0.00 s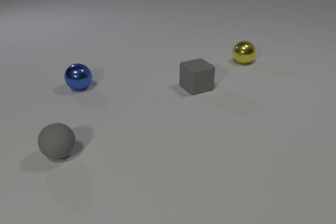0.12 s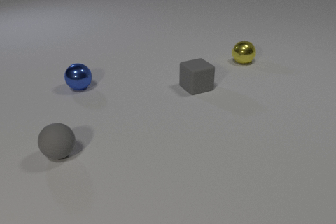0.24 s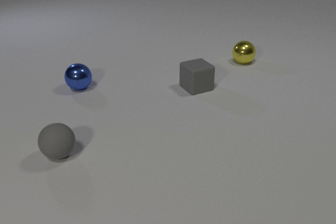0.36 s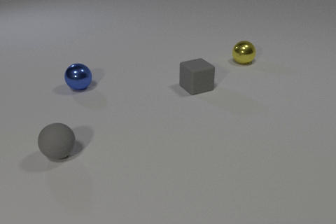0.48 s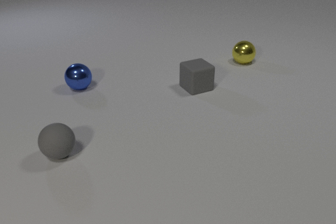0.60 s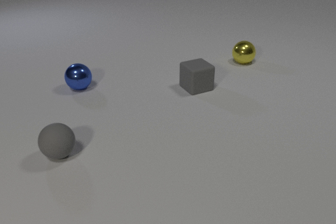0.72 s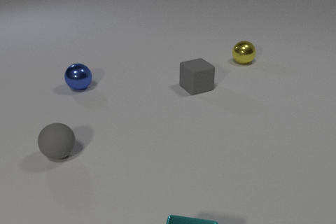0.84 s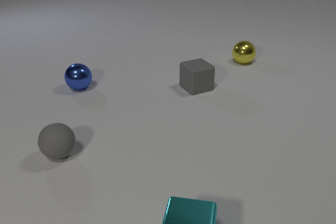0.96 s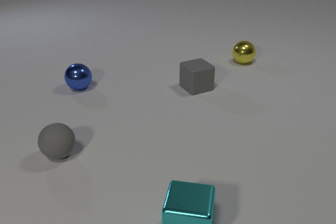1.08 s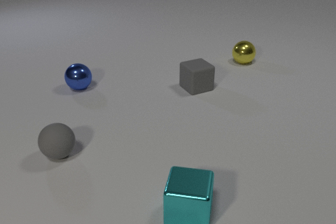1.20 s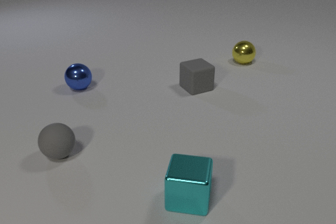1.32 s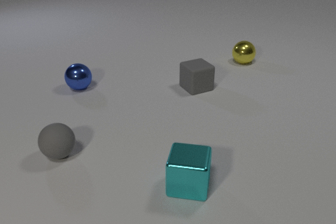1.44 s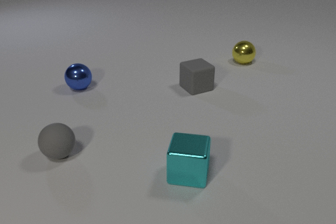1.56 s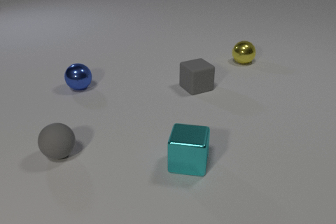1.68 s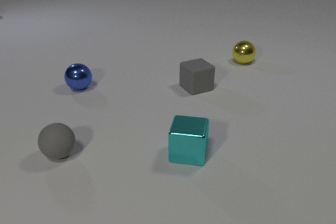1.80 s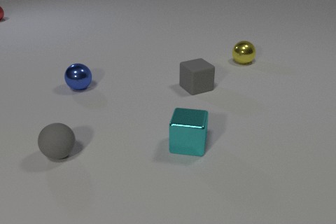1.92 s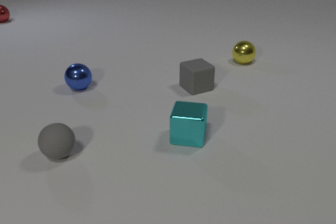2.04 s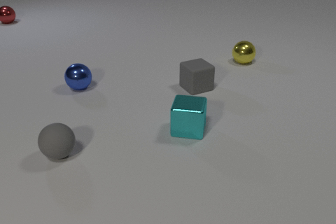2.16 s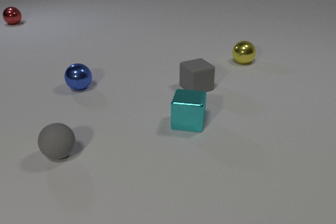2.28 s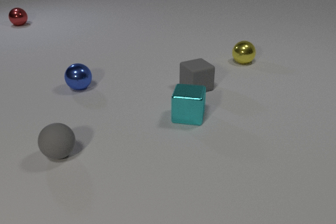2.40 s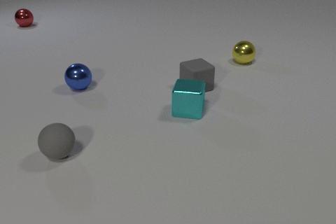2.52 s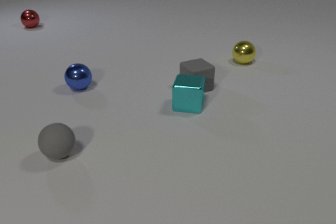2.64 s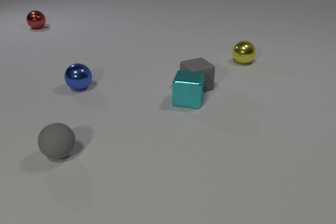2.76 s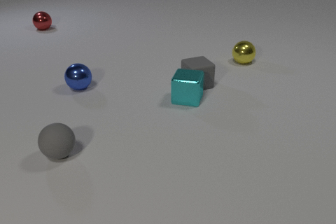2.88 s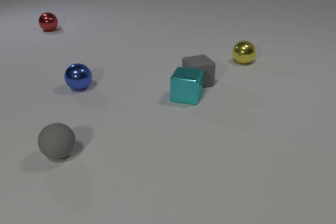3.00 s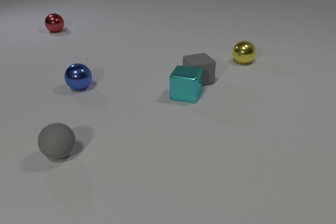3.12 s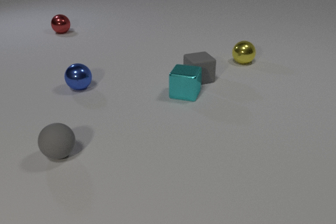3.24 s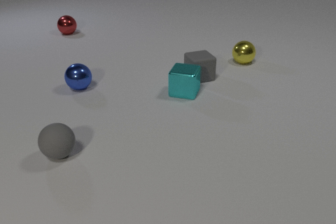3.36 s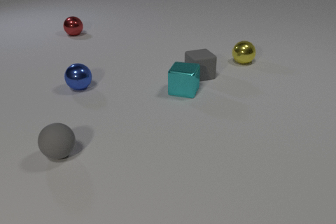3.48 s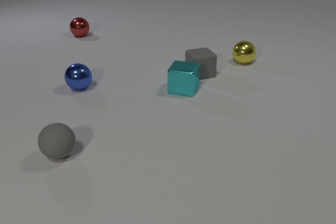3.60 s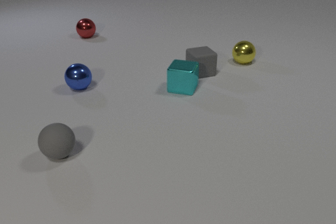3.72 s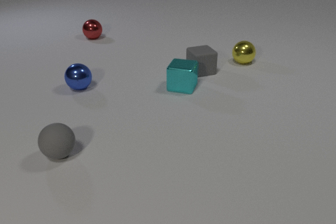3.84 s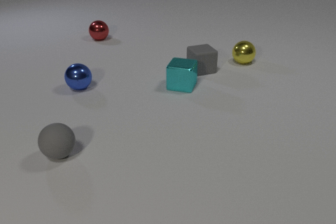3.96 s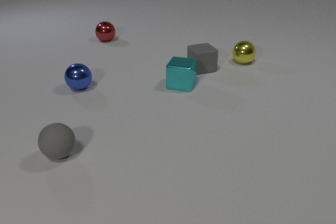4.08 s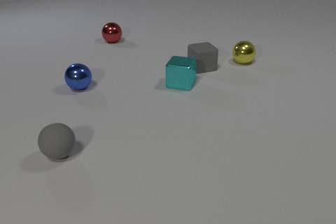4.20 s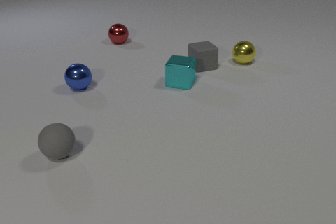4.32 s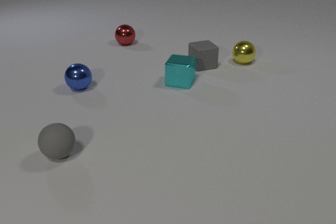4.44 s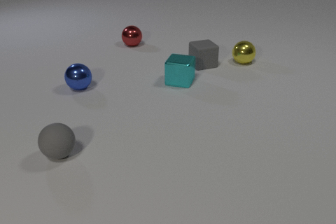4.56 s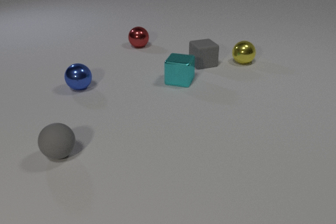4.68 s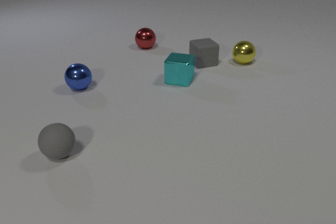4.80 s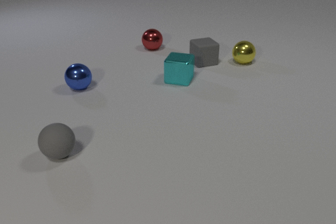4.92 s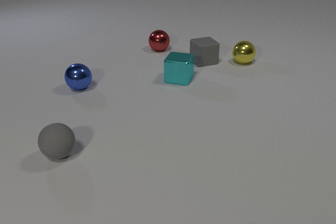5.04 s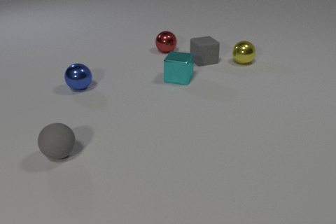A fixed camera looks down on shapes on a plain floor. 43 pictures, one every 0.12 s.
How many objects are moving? 3.
How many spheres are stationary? 3.
Are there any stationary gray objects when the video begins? yes.
0.00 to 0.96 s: The cyan metal cube comes in at the bottom edge, slides away from the camera.
0.96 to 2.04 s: The cyan metal cube slides away from the camera. The red metal sphere comes in at the left edge, rolls toward the camera and to the right.
2.04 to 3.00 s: The cyan metal cube slides away from the camera. The gray rubber cube slides away from the camera. The red metal sphere rolls toward the camera and to the right. The cyan metal cube and the gray rubber cube collide.
3.00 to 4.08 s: The cyan metal cube slides away from the camera. The gray rubber cube slides away from the camera. The red metal sphere rolls to the right and toward the camera.
4.08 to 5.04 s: The cyan metal cube slides away from the camera. The gray rubber cube slides away from the camera. The red metal sphere rolls to the right and toward the camera.
